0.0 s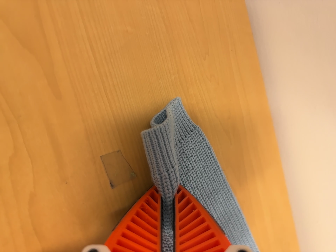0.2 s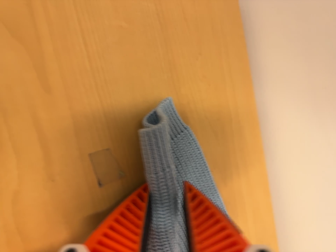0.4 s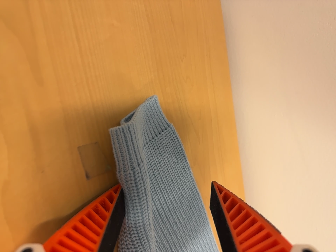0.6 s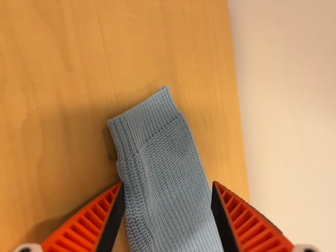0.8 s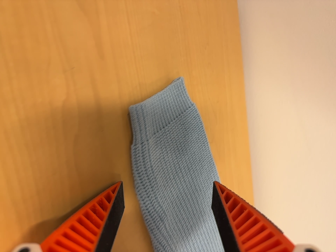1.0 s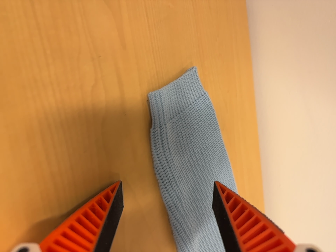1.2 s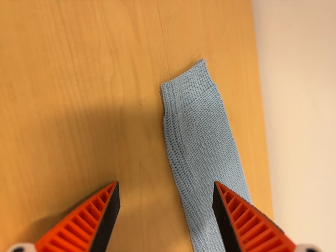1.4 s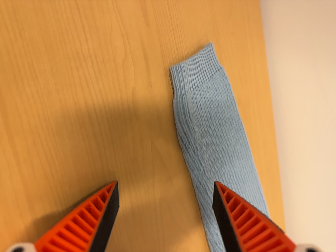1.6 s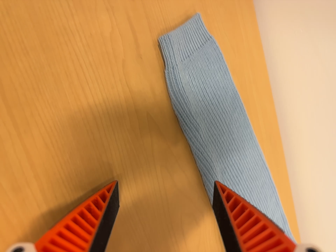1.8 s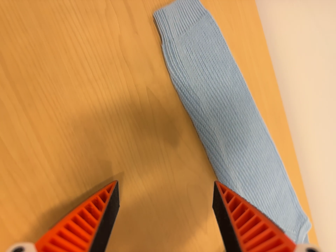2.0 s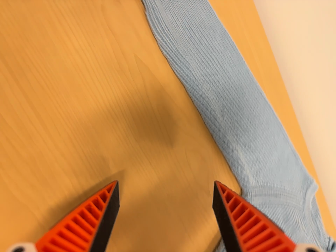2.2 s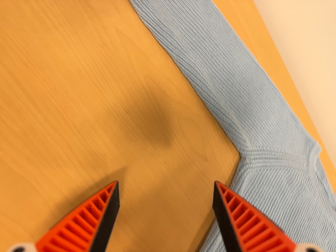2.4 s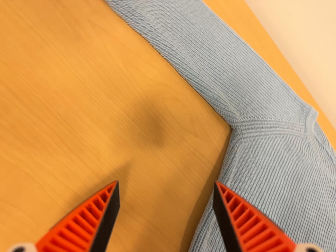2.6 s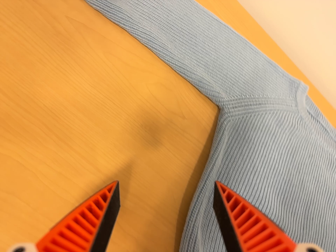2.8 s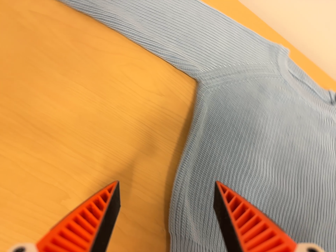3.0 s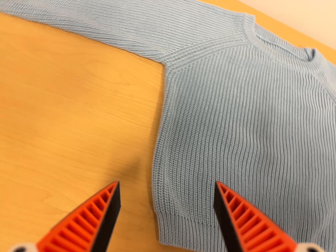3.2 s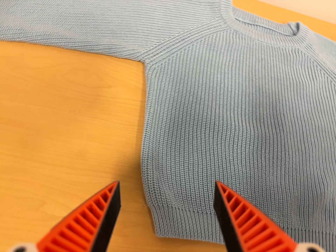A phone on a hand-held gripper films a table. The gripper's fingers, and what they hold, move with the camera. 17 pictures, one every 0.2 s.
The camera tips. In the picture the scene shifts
upward.
The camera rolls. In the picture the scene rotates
counterclockwise.
0.0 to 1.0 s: The camera travels backward, to its left and toward the bottom of its view, about 9 cm, so what stands in front gets smaller.
1.0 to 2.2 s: The camera travels toward the bottom of its view and backward, about 14 cm, so close, fixed things drift upward. Its aim tips toward the bottom of its view by about 10 degrees, and the scene shifts upward. It rolls about its line of sight by about 25 degrees, and the scene rotates counterclockwise.
2.2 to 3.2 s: The camera pans to its left by about 10 degrees. It travels to its right and toward the bottom of its view, about 20 cm. It rolls about its line of sight by about 40 degrees, and the scene rotates counterclockwise.
The film runs backward here.
